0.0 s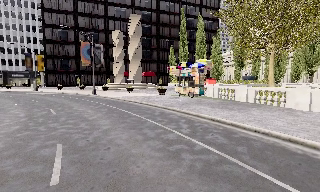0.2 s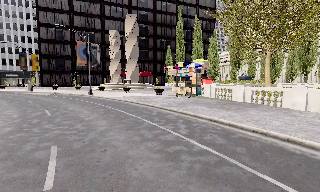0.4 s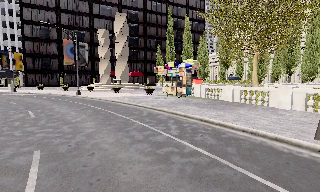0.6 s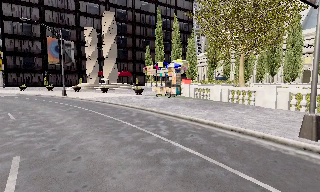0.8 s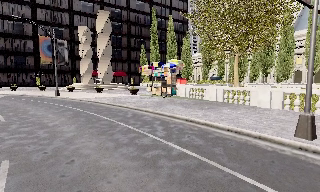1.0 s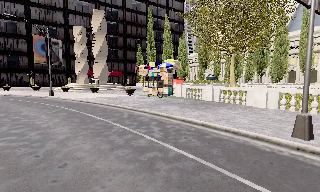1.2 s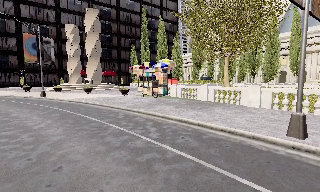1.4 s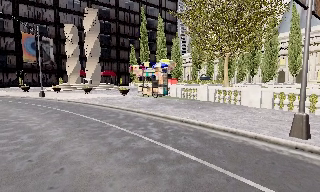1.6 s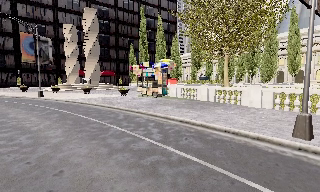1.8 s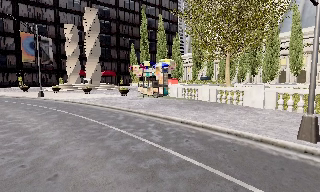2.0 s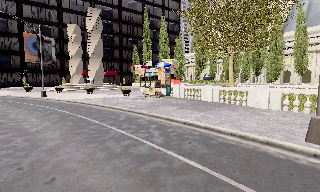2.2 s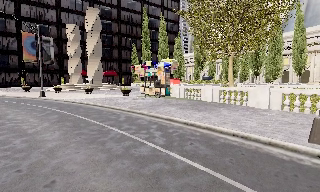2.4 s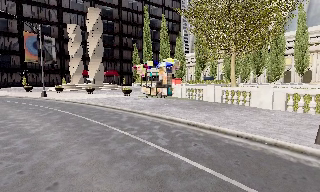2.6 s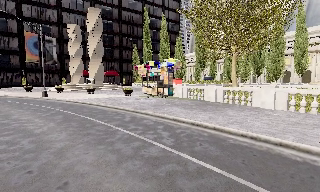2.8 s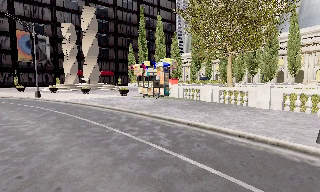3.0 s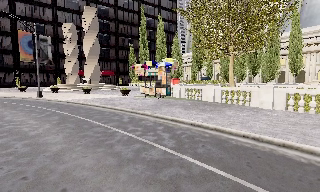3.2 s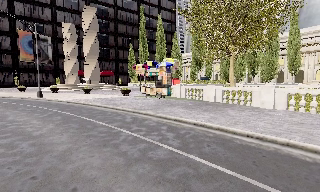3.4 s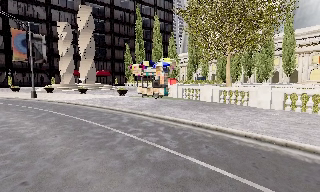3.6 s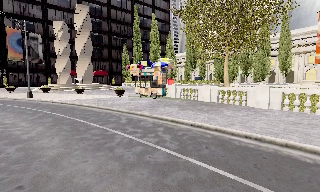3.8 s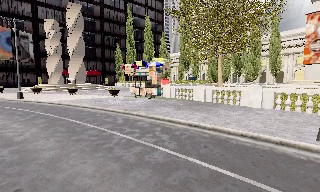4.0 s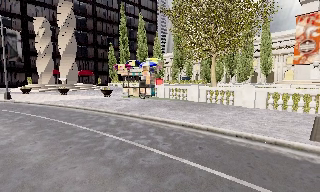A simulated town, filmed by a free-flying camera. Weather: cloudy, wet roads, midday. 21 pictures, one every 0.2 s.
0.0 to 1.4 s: The camera swings to its right by about 15 degrees, and the scene slides to the left. It travels forward, about 0.5 m, so what stands in front looms larger.
1.4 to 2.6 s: The camera shifts only a little, or ends up much as it began.
2.6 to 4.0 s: The camera travels to its left, about 0.5 m.
The film runs forward here.
